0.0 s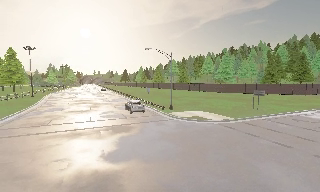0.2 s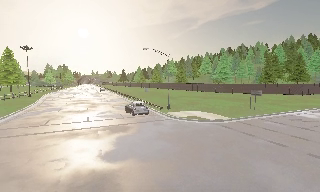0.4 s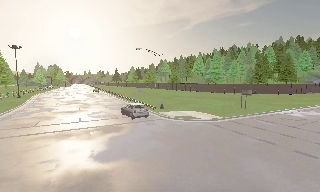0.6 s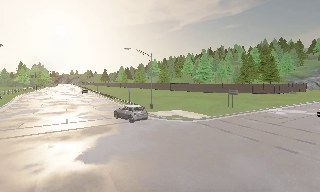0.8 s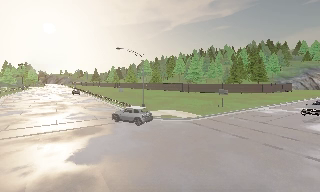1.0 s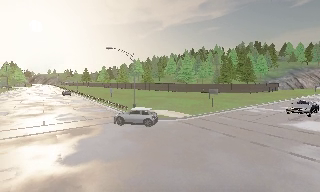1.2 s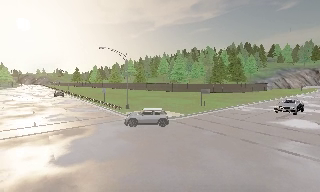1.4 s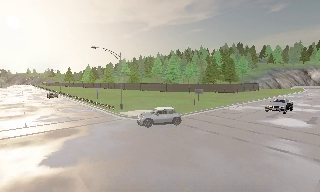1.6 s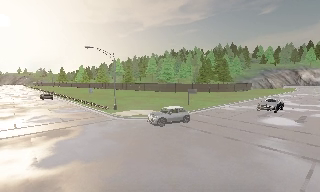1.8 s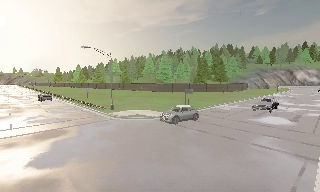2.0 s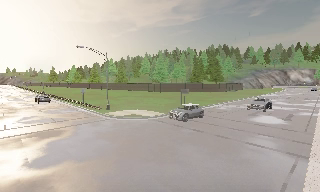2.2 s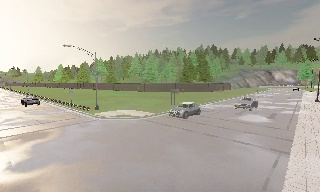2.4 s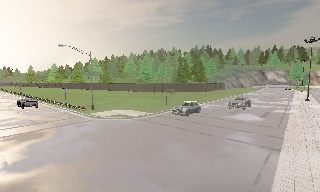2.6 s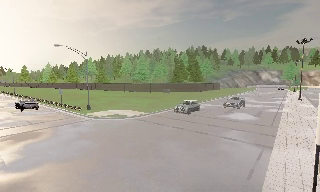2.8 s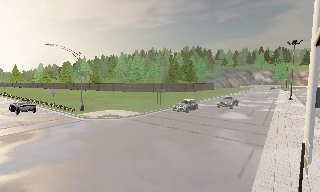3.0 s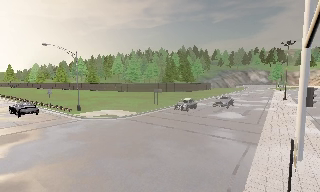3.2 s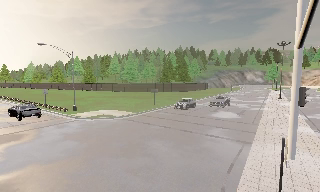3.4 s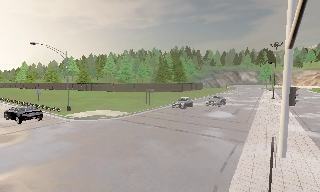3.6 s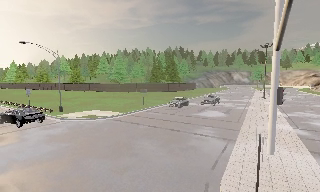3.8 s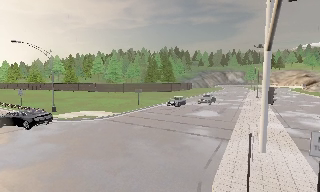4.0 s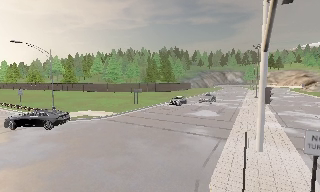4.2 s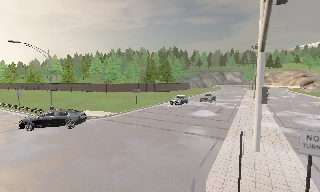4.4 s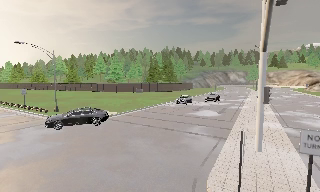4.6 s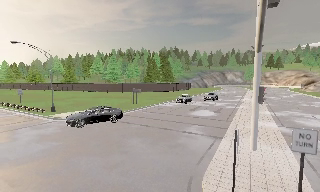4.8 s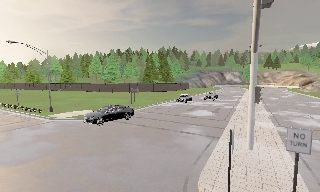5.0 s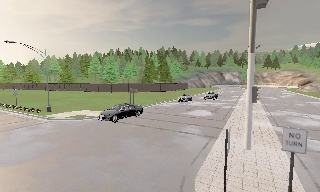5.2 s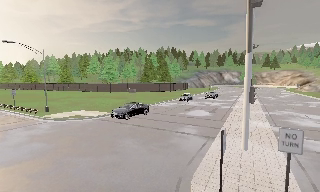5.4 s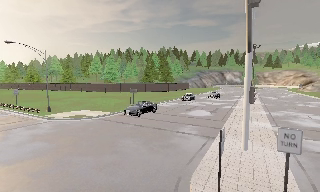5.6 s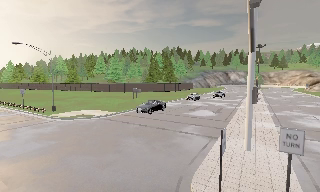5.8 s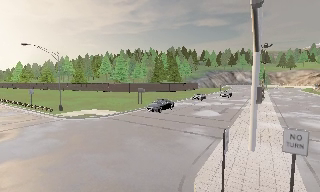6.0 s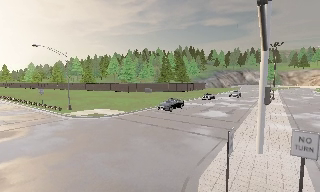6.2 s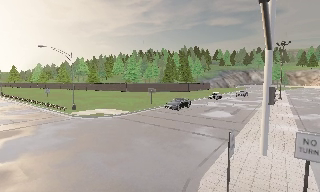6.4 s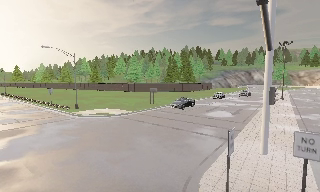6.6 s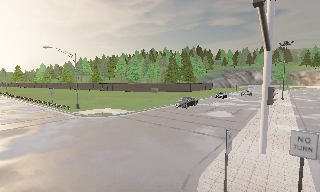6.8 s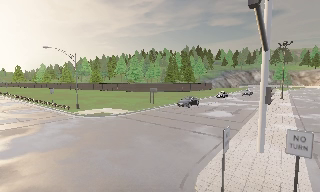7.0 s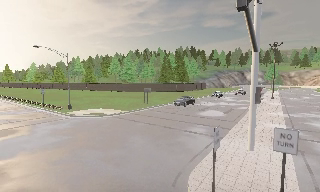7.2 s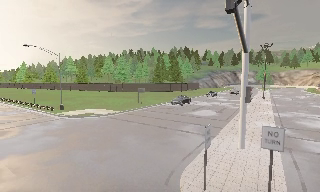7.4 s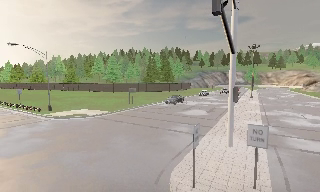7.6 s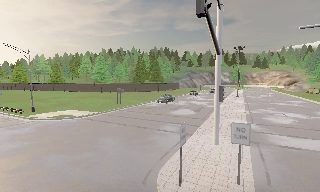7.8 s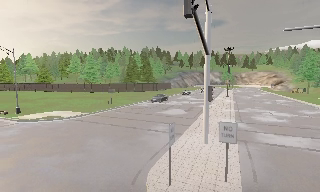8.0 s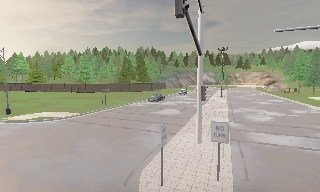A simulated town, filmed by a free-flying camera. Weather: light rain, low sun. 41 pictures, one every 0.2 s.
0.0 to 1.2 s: The scene slides to the left, as the camera pans about 15 degrees to its right. It travels backward, about 0.5 m, so what stands in front gets smaller.
1.2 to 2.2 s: The camera shifts only a little, or ends up much as it began.
2.2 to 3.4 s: The camera travels backward, about 0.5 m, so what stands in front gets smaller.
3.4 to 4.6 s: The camera shifts only a little, or ends up much as it began.
4.6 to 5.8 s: The camera travels to its right, about 0.5 m.
5.8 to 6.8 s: The camera shifts only a little, or ends up much as it began.
6.8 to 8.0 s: The scene slides to the left, as the camera pans about 15 degrees to its right. It travels to its right, about 0.5 m, so close, fixed things drift to the left.
The film runs backward here.
